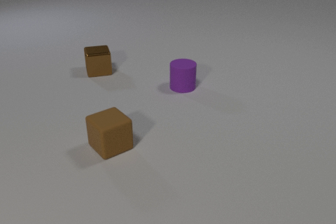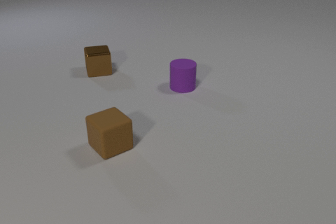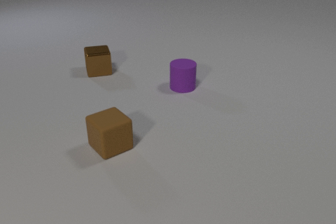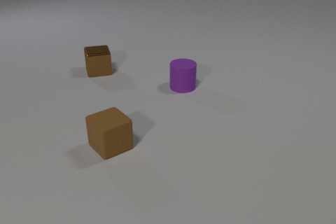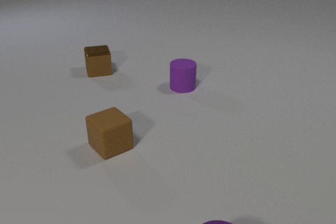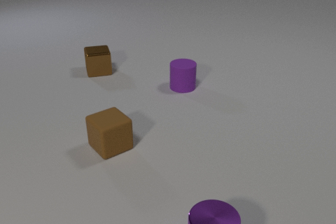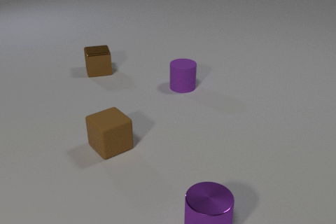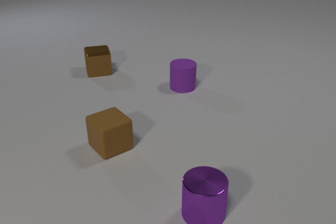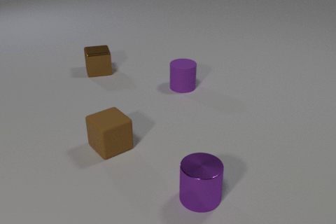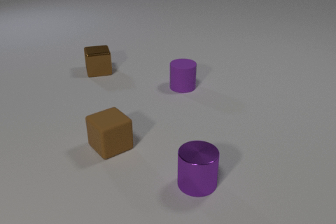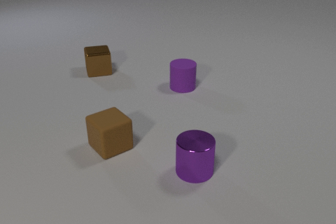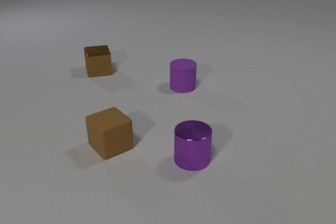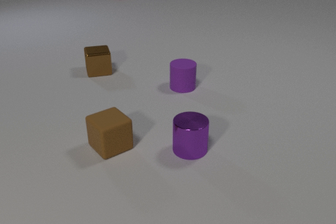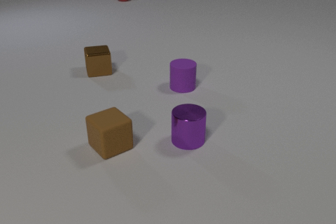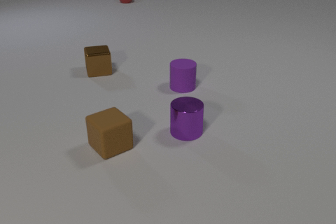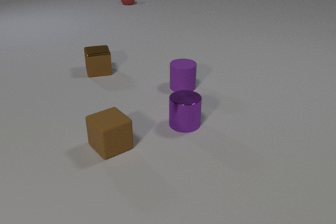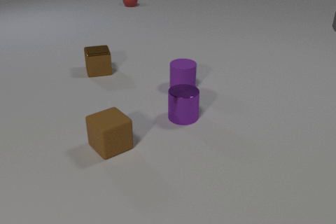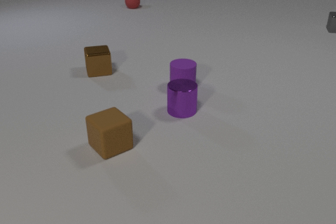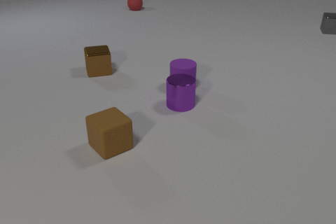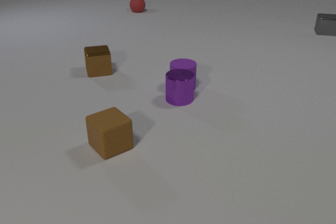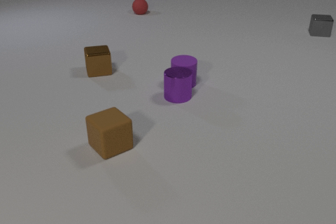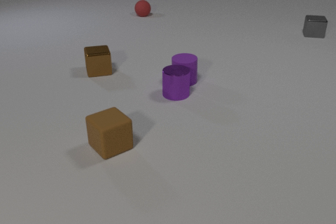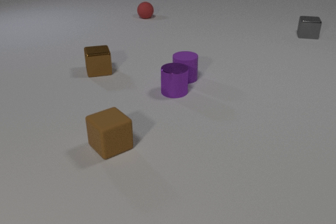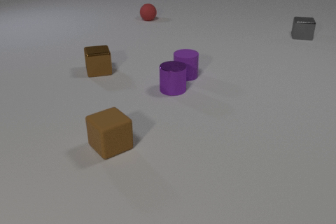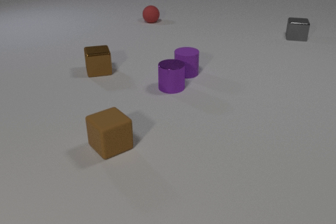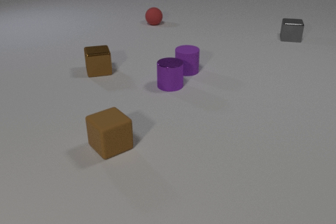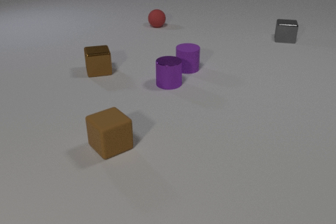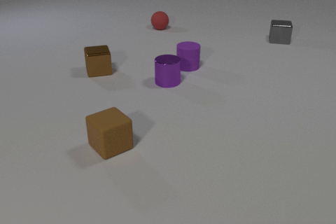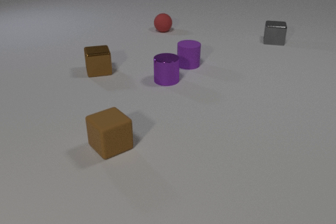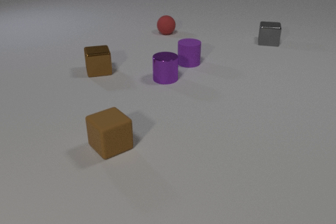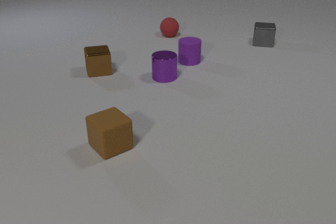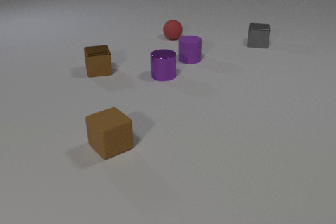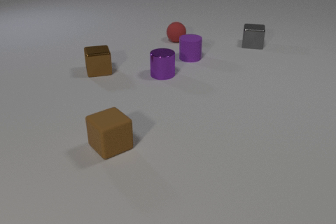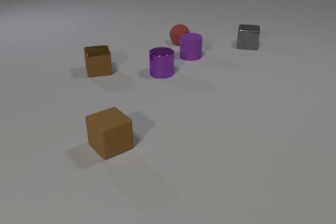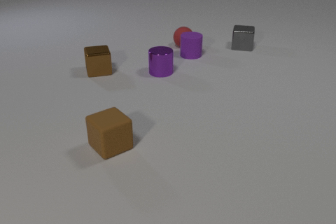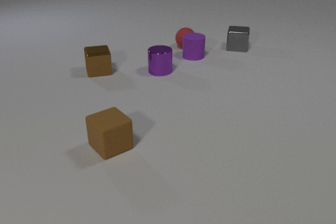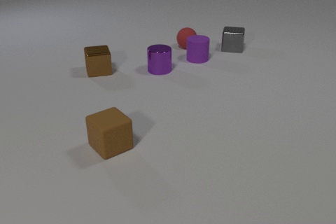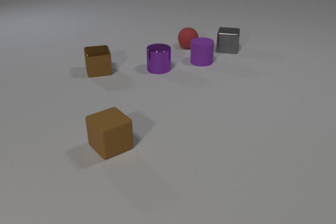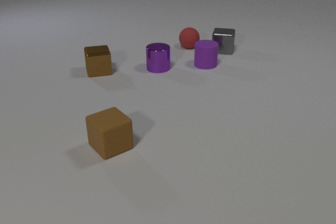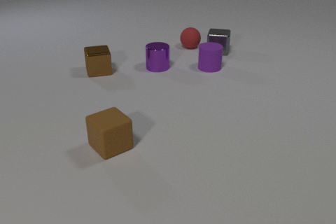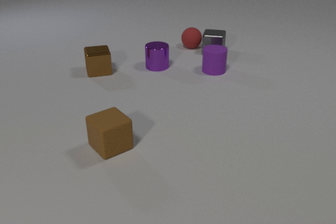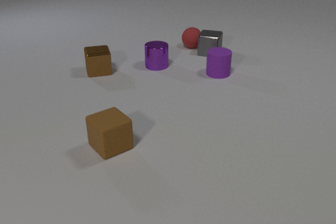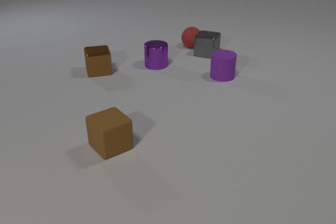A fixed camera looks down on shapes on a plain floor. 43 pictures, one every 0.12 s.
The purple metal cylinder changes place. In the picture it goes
away from the camera.
The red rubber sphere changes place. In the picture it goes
toward the camera.
0.00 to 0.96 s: The purple metal cylinder comes in at the bottom edge, slides away from the camera.
0.96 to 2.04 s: The purple metal cylinder slides away from the camera. The red rubber sphere comes in at the top edge, rolls toward the camera. The gray metal cube comes in at the right edge, slides toward the camera and to the left.
2.04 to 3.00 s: The purple metal cylinder slides away from the camera. The purple rubber cylinder slides away from the camera. The red rubber sphere rolls toward the camera. The gray metal cube slides to the left and toward the camera. The purple metal cylinder and the purple rubber cylinder collide.
3.00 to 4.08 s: The purple metal cylinder slides away from the camera. The purple rubber cylinder slides away from the camera. The red rubber sphere rolls toward the camera and to the right. The gray metal cube slides to the left and toward the camera.
4.08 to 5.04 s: The purple metal cylinder slides away from the camera. The purple rubber cylinder slides toward the camera and to the right. The red rubber sphere rolls to the right. The gray metal cube slides to the left and toward the camera. The purple rubber cylinder and the red rubber sphere collide. The red rubber sphere and the gray metal cube collide.
Are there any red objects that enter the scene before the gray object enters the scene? yes.
Are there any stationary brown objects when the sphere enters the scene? yes.
What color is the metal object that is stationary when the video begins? brown.
